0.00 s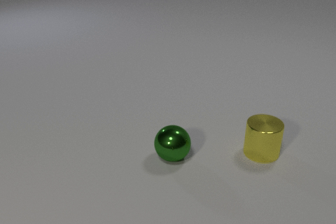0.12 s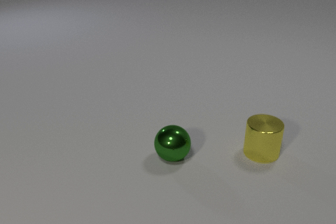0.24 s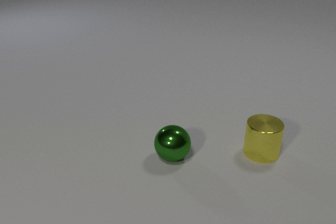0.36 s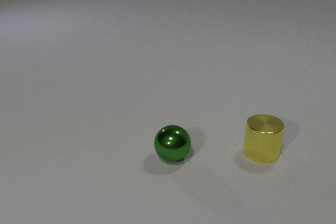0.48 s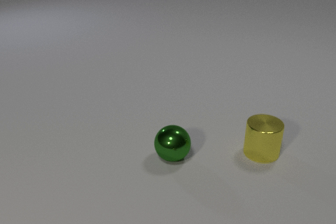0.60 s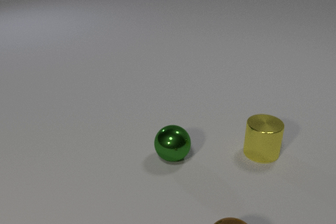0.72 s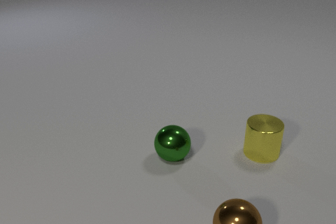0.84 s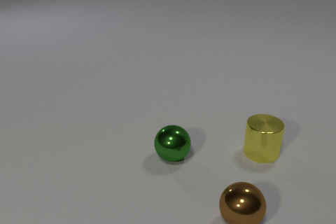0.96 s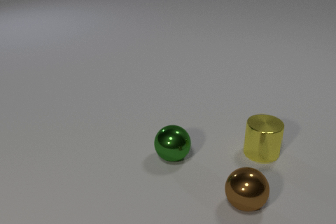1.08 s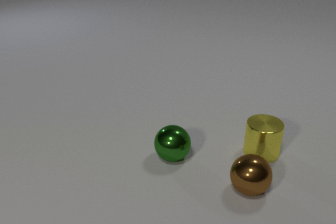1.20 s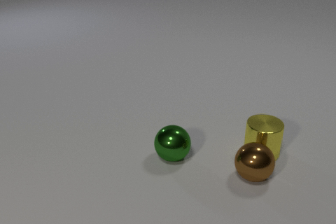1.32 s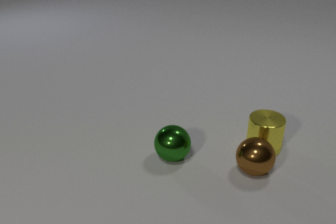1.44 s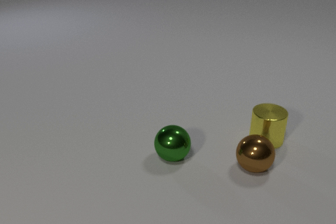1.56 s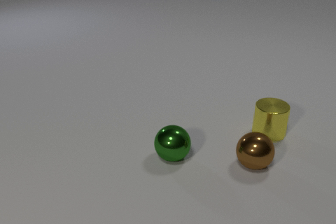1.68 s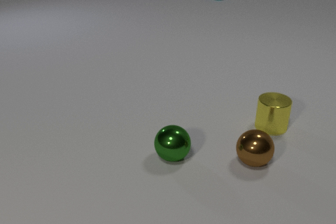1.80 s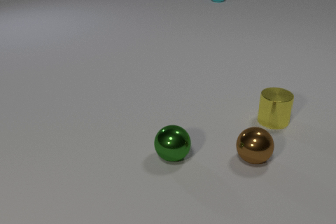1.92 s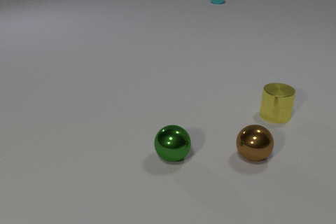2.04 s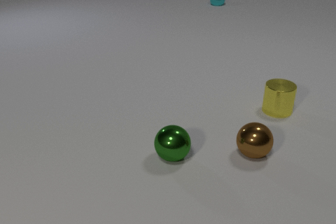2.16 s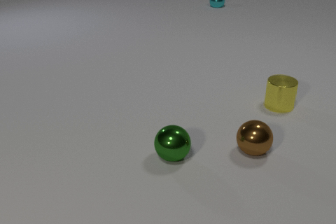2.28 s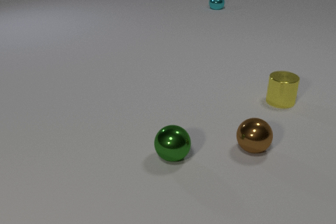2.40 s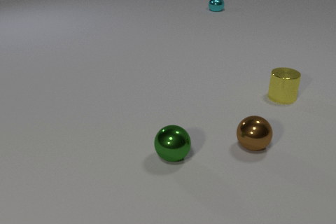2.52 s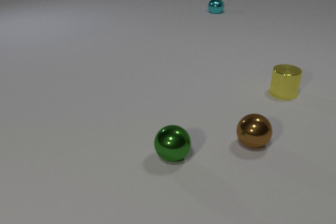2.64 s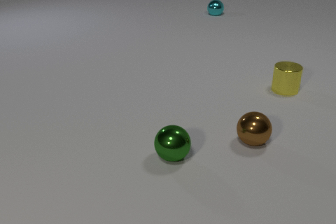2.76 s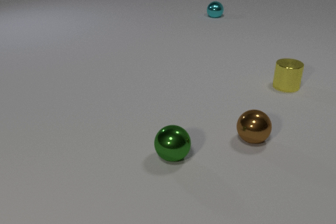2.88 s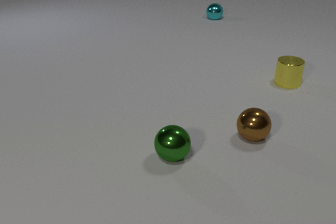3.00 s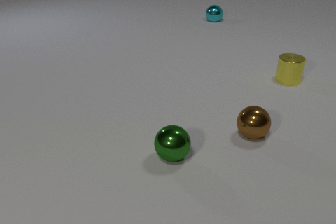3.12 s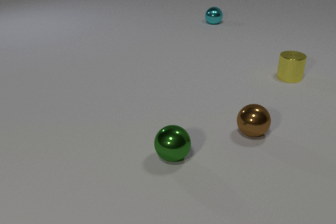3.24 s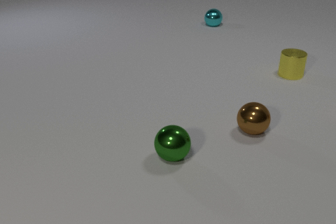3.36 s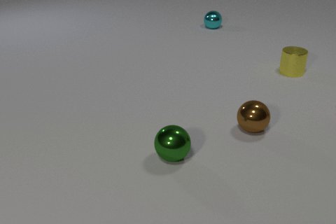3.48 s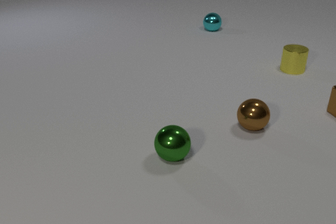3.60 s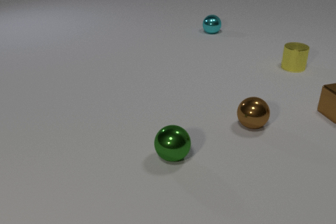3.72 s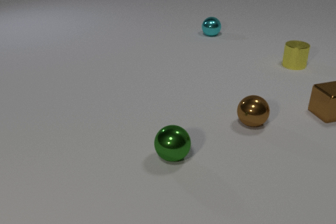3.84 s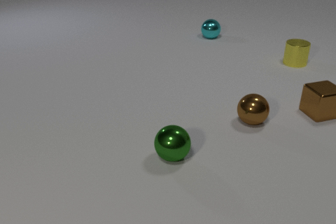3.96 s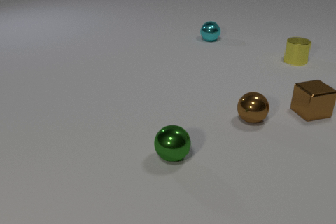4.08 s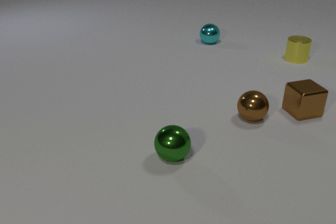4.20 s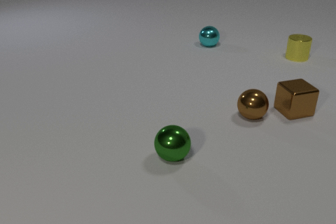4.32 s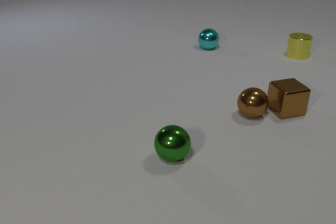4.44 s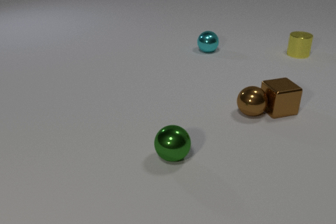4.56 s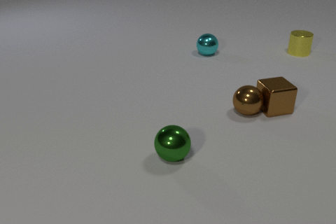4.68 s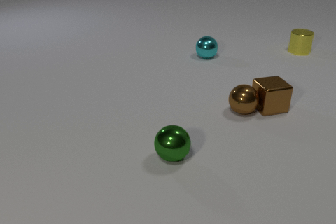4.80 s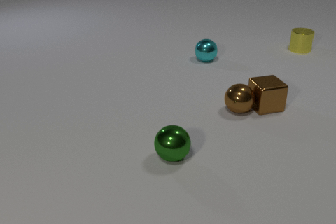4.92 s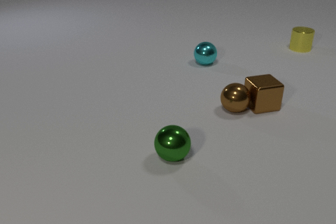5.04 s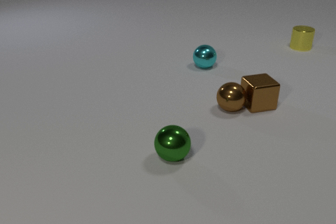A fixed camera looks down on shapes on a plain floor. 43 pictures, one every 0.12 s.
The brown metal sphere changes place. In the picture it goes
away from the camera.
The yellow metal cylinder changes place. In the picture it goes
away from the camera.
0.00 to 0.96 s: The brown metal sphere comes in at the bottom edge, rolls away from the camera.
0.96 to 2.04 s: The brown metal sphere rolls away from the camera. The yellow metal cylinder slides away from the camera. The cyan metal sphere comes in at the top edge, rolls toward the camera. The brown metal sphere and the yellow metal cylinder collide.
2.04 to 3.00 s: The brown metal sphere rolls away from the camera. The yellow metal cylinder slides away from the camera. The cyan metal sphere rolls toward the camera.
3.00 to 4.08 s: The brown metal sphere rolls away from the camera. The yellow metal cylinder slides away from the camera. The brown metal cube comes in at the right edge, slides to the left. The cyan metal sphere rolls toward the camera.
4.08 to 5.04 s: The brown metal sphere rolls to the left and away from the camera. The yellow metal cylinder slides away from the camera. The brown metal cube slides to the left. The cyan metal sphere rolls toward the camera. The brown metal sphere and the brown metal cube collide.
Are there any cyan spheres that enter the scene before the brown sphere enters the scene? no.
What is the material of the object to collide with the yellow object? metal.
How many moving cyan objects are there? 1.
